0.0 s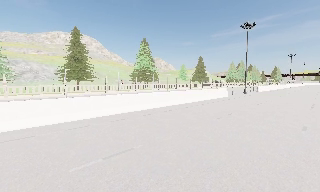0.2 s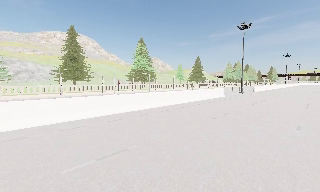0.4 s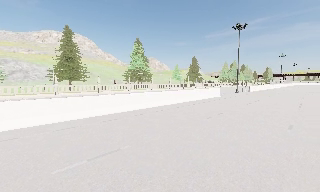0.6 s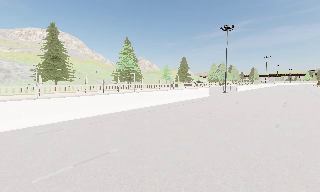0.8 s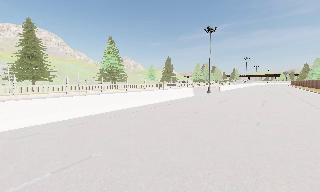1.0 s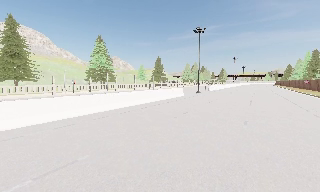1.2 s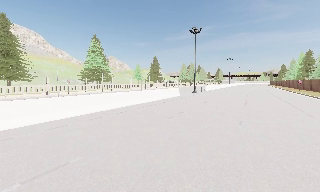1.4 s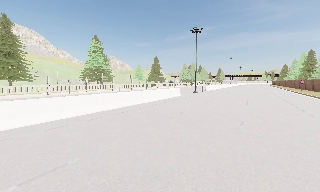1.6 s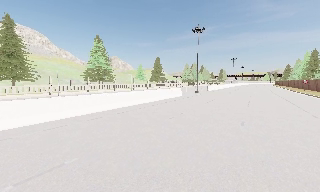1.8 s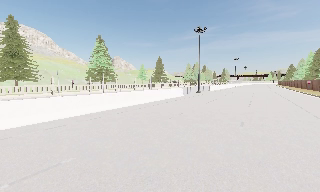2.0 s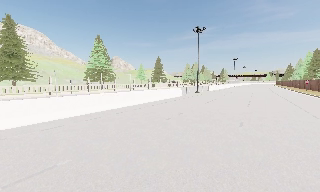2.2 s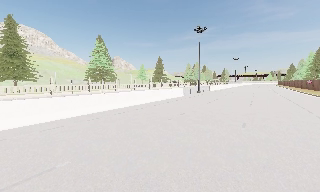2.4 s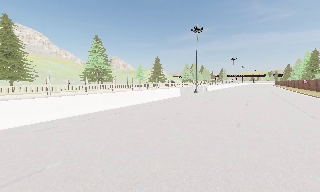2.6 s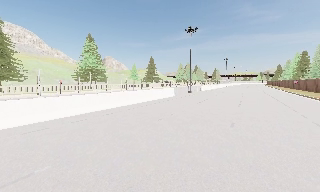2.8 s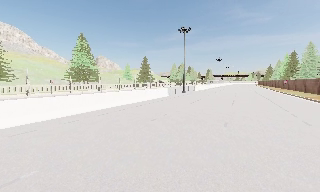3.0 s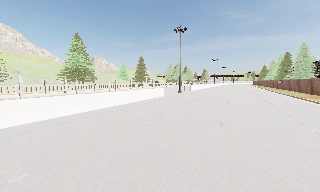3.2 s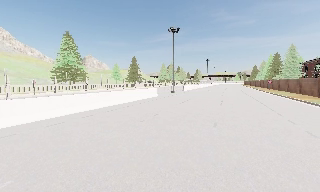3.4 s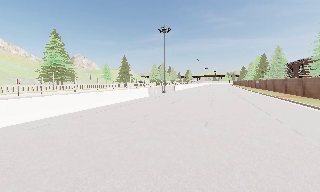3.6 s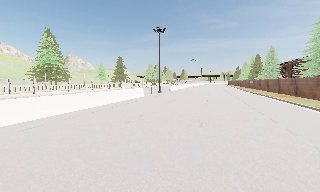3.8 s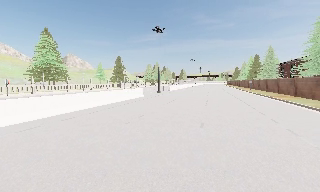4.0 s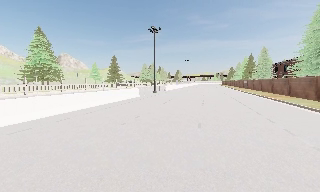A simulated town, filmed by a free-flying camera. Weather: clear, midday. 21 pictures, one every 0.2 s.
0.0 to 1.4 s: The scene slides to the left, as the camera pans about 15 degrees to its right.
1.4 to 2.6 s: The camera shifts only a little, or ends up much as it began.
2.6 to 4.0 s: The scene slides to the left, as the camera pans about 15 degrees to its right. It travels forward, about 0.5 m, so what stands in front looms larger.
The film runs forward here.
